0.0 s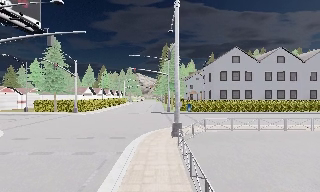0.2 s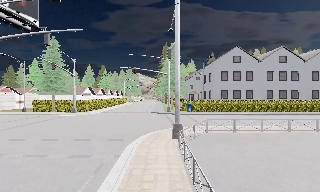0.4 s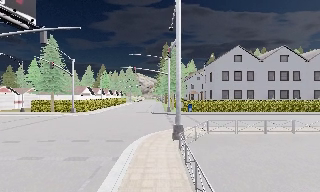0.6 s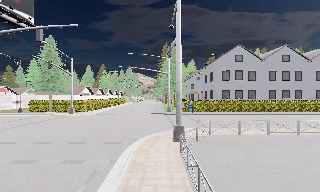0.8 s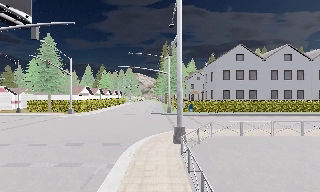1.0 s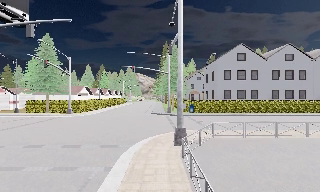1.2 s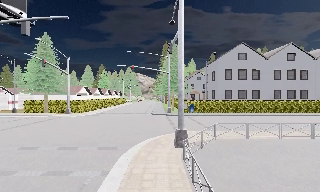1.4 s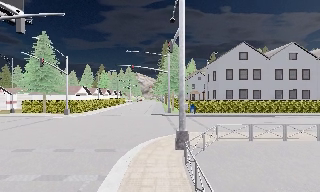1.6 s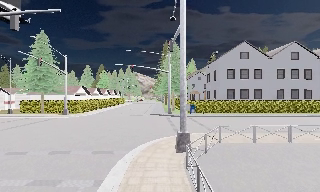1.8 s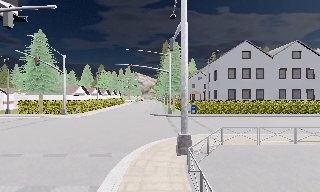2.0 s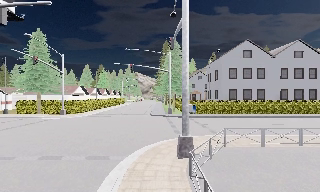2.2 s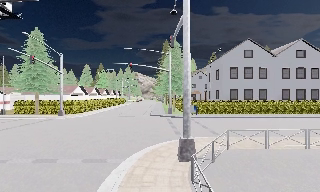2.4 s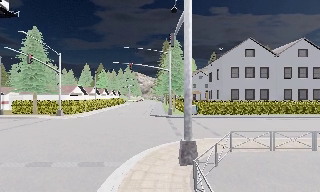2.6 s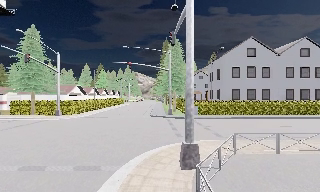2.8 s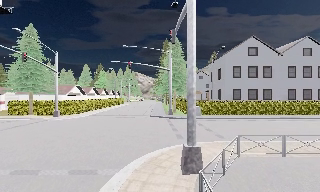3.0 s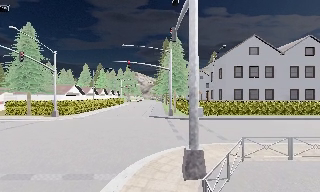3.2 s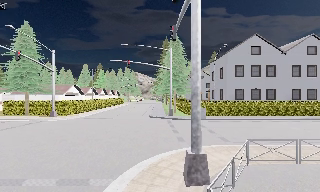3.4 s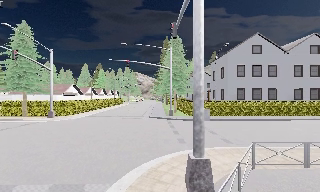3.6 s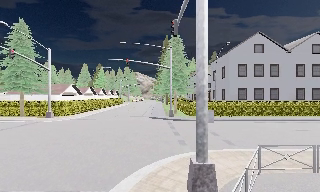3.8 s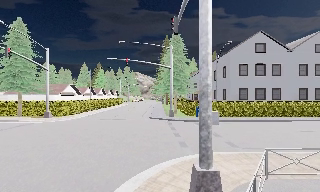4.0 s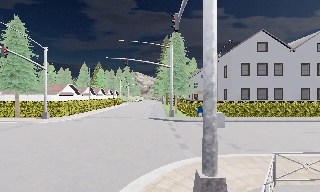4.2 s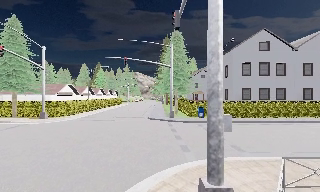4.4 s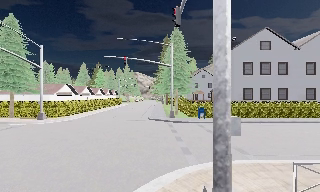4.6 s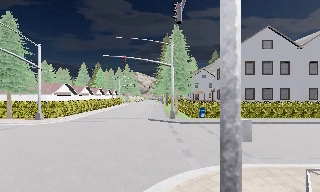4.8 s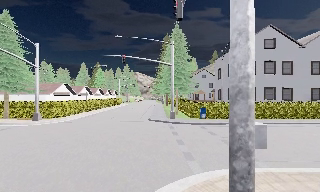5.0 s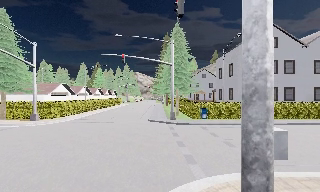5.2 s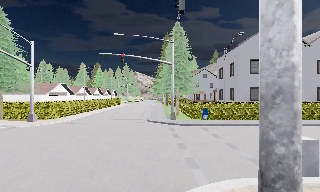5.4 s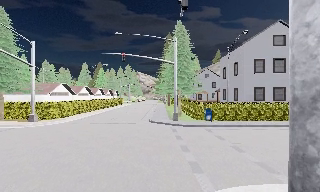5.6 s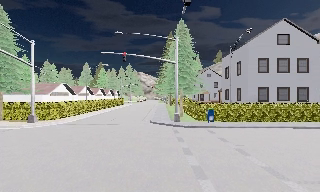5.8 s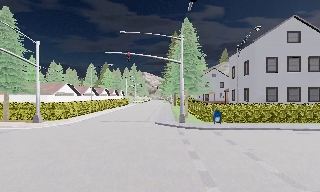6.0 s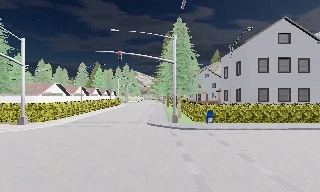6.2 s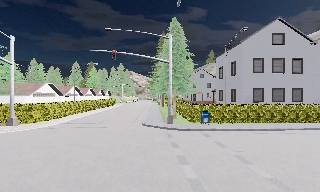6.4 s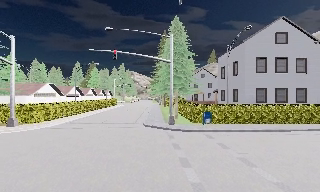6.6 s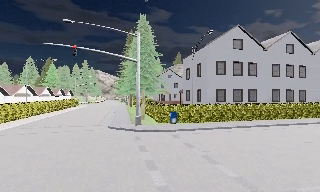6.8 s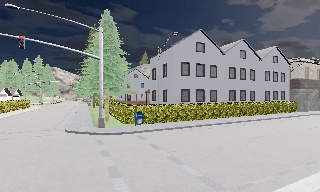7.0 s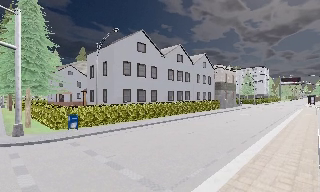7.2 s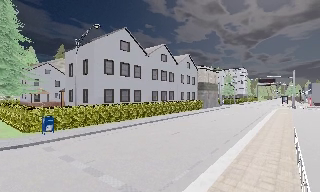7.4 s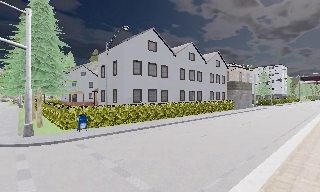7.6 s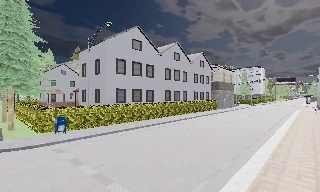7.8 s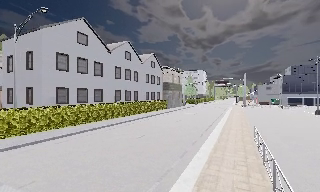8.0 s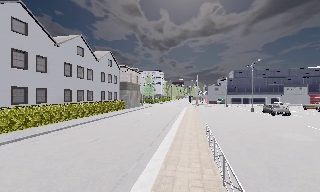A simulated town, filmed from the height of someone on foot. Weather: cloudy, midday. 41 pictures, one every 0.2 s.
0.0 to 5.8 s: The camera travels forward, about 9 m, so what stands in front looms larger.
5.8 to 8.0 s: The scene slides to the left, as the camera pans about 80 degrees to its right. It travels forward, about 3 m.
The film runs forward here.
